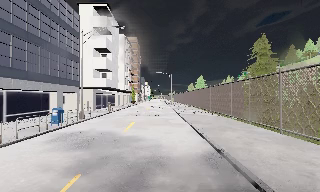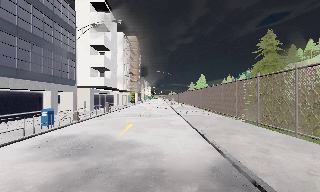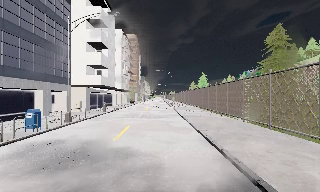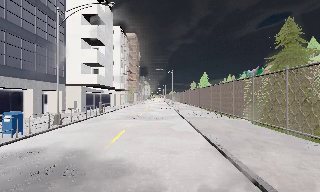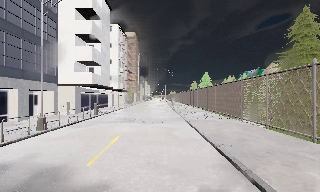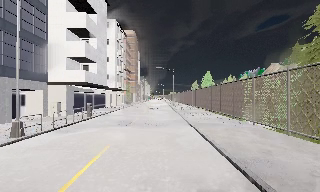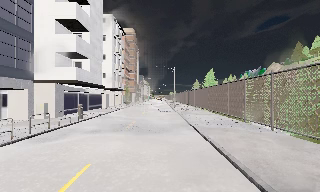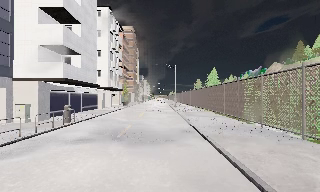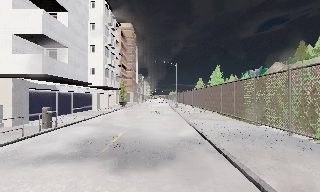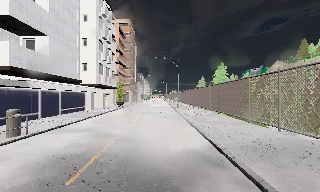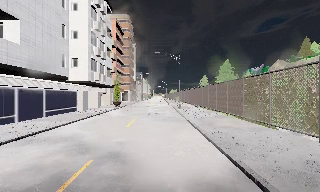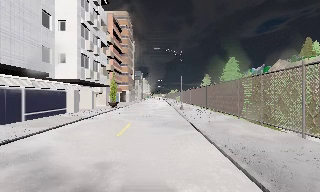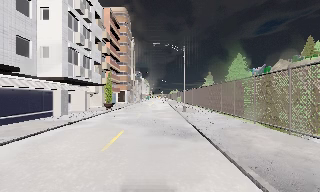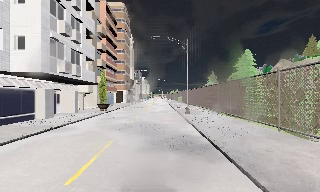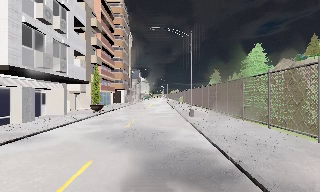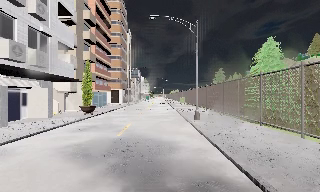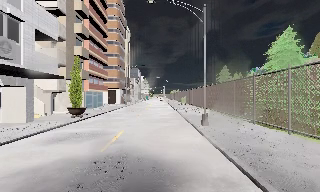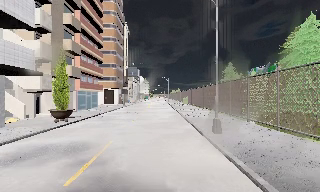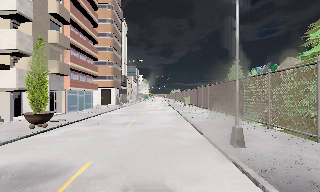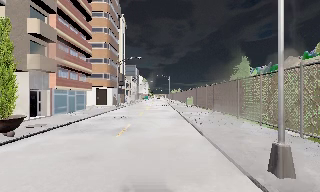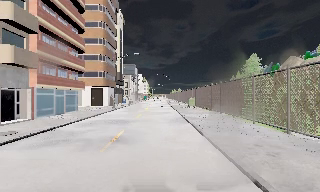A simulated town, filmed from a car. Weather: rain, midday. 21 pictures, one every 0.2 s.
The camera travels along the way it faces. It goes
forward.
0.0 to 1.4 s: The camera travels forward, about 10 m, so what stands in front looms larger. It gains speed.
1.4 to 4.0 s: The camera travels forward, about 25 m, so what stands in front looms larger.
The film runs forward here.
